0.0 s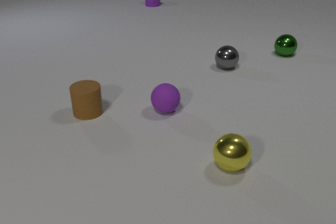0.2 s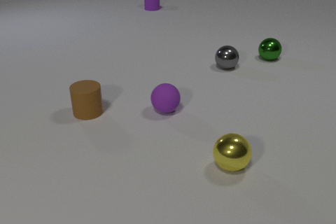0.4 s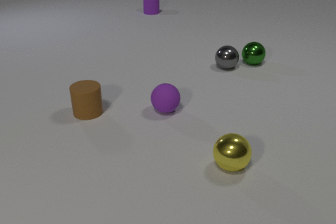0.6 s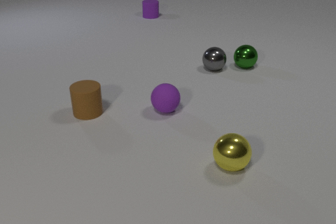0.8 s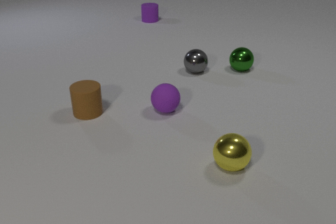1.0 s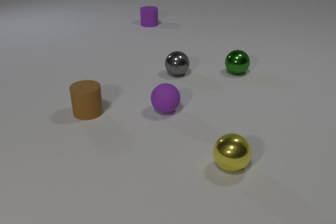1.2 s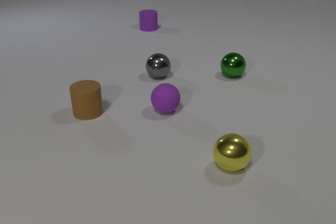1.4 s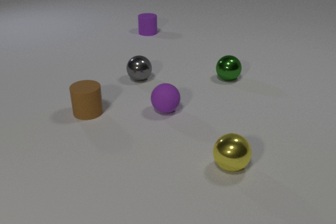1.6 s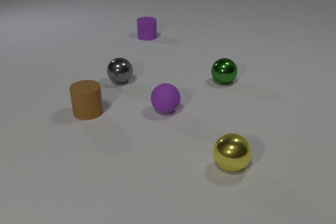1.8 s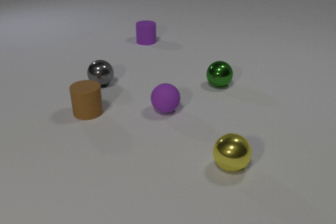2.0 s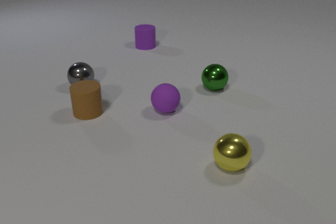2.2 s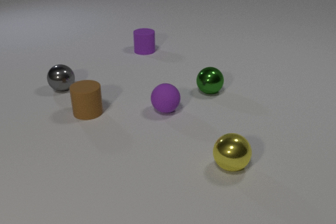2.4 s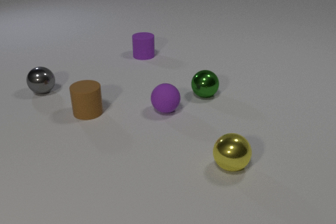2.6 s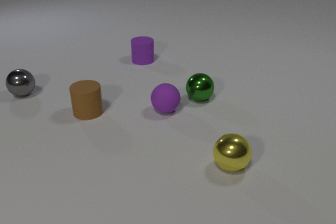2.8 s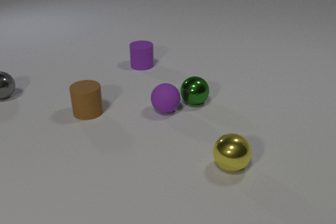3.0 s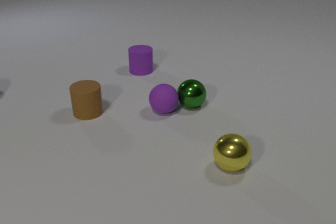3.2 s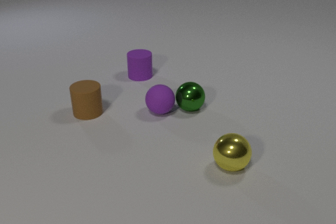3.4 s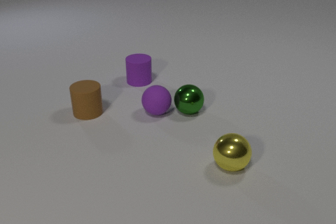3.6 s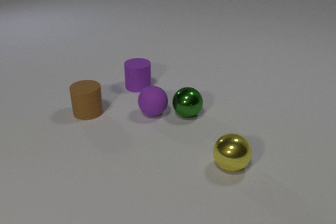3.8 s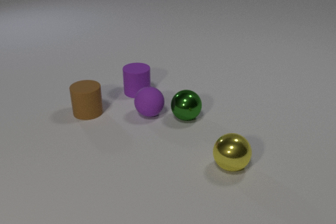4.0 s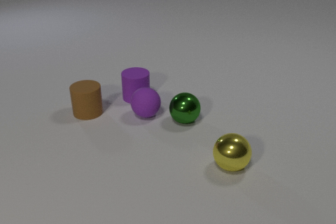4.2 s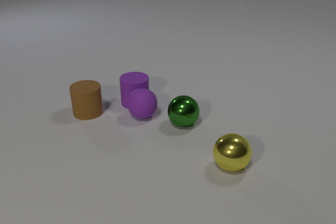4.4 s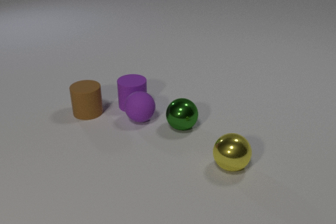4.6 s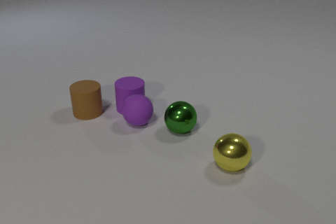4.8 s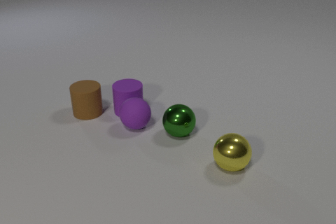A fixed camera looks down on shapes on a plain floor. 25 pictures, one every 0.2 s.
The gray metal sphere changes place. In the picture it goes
to the left.
The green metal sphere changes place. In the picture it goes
toward the camera.
0.0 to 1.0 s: The green metal sphere rolls toward the camera and to the left. The gray metal sphere rolls to the left and toward the camera. The purple rubber cylinder slides toward the camera. The green metal sphere and the gray metal sphere collide.
1.0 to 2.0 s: The green metal sphere rolls toward the camera and to the left. The gray metal sphere rolls to the left. The purple rubber cylinder slides toward the camera.
2.0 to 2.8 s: The green metal sphere rolls toward the camera and to the left. The gray metal sphere rolls to the left. The purple rubber cylinder slides toward the camera.
2.8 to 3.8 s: The green metal sphere rolls toward the camera. The gray metal sphere rolls to the left, leaves at the left edge. The purple rubber sphere rolls to the left and toward the camera. The purple rubber cylinder slides toward the camera. The green metal sphere and the purple rubber sphere collide.
3.8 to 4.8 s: The green metal sphere rolls toward the camera. The purple rubber sphere rolls toward the camera and to the left. The purple rubber cylinder slides toward the camera. The purple rubber sphere and the purple rubber cylinder collide.
How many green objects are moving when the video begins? 1.
Are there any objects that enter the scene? no.
What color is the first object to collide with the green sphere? gray.
